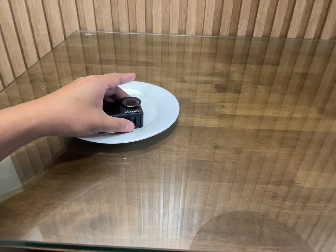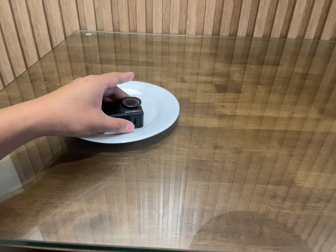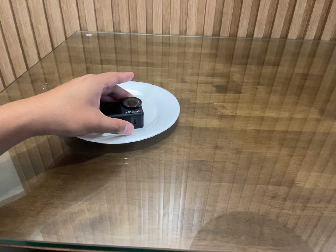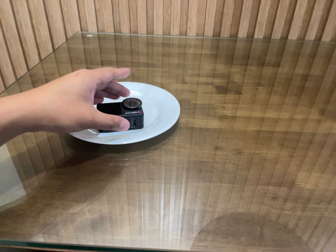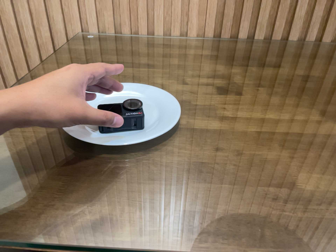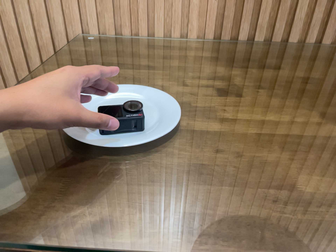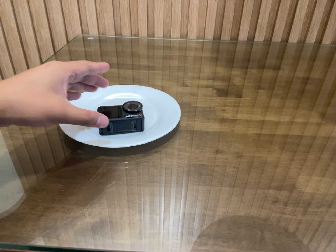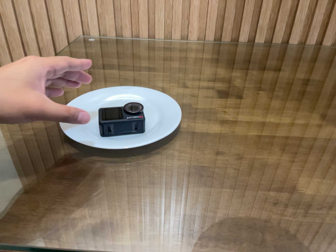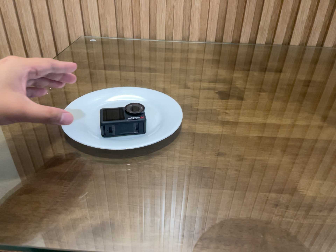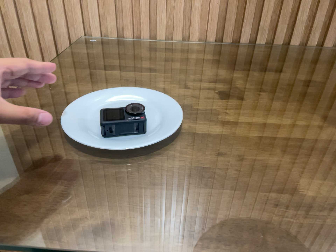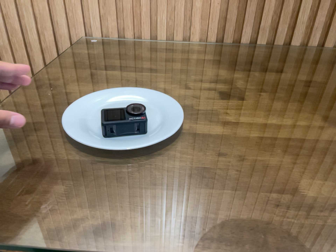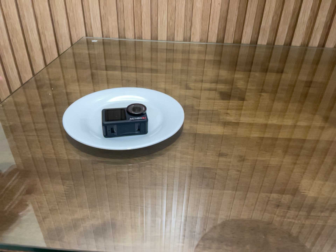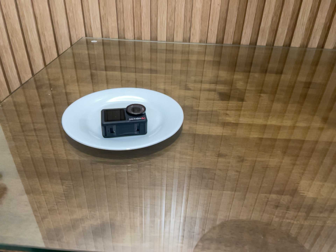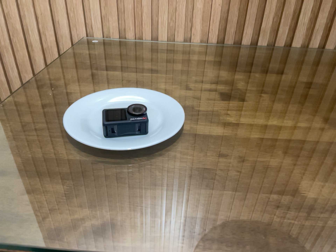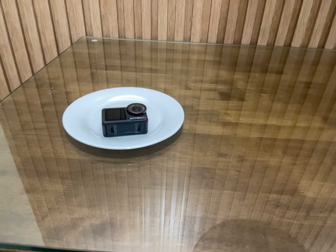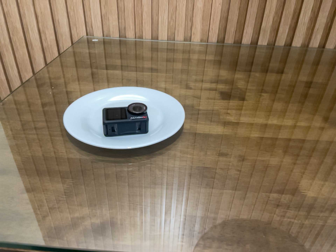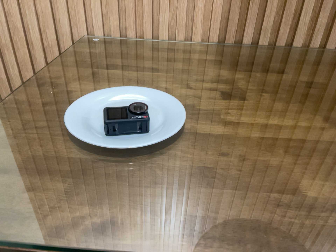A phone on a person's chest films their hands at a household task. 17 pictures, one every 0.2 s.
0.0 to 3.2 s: The camera keeps its place and its aim.
The film runs forward here.
